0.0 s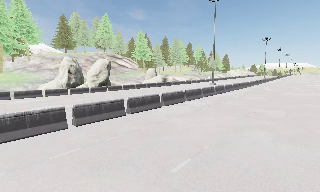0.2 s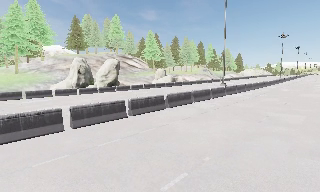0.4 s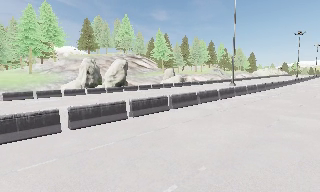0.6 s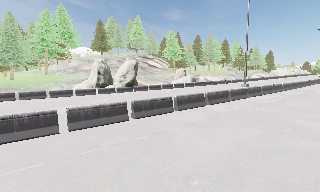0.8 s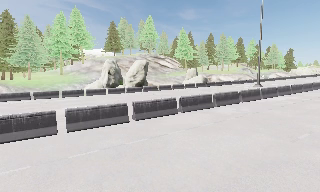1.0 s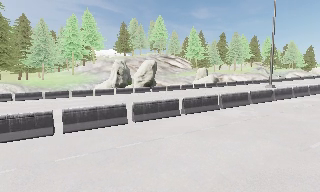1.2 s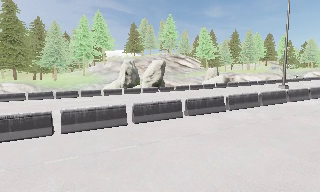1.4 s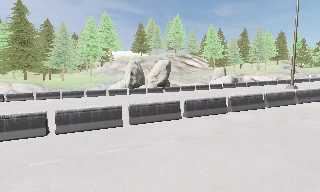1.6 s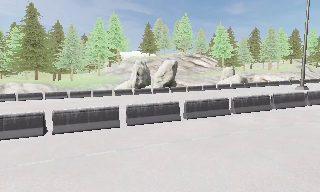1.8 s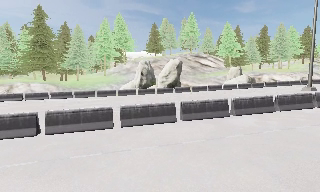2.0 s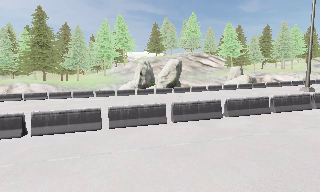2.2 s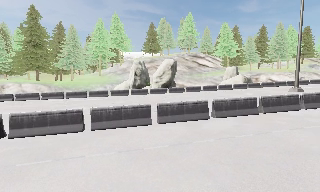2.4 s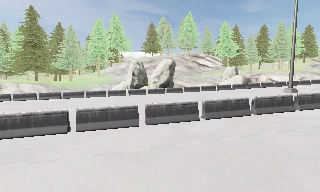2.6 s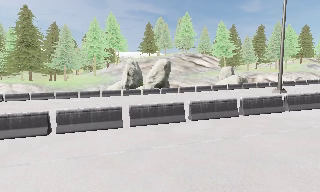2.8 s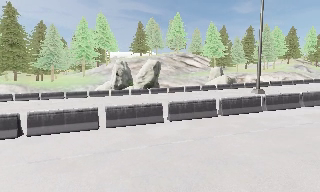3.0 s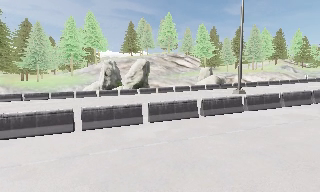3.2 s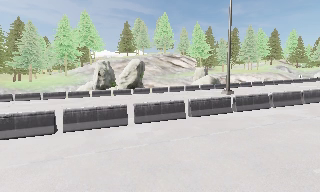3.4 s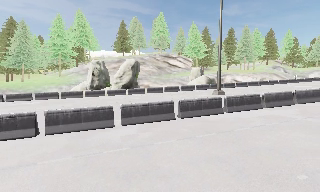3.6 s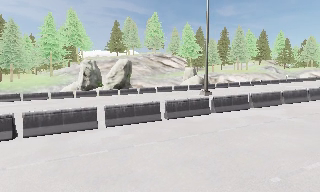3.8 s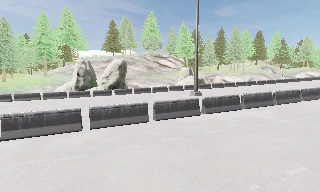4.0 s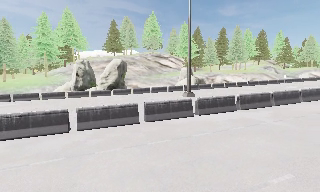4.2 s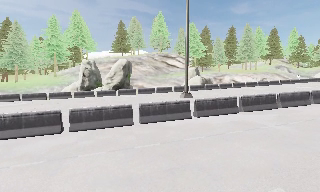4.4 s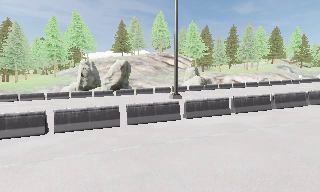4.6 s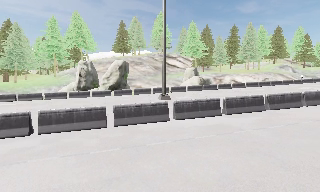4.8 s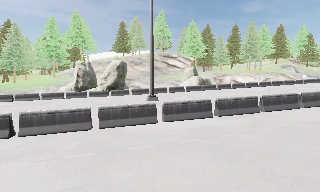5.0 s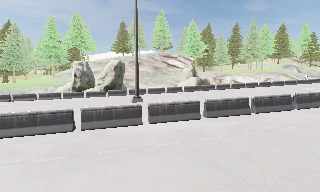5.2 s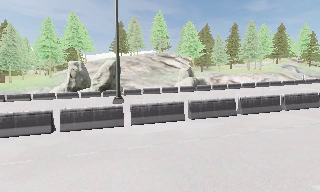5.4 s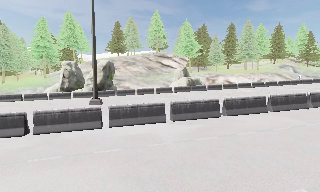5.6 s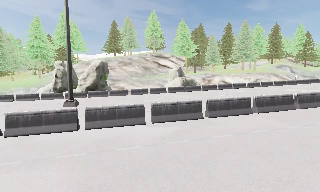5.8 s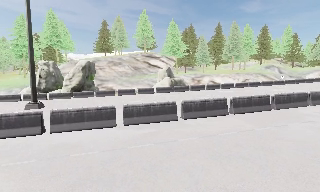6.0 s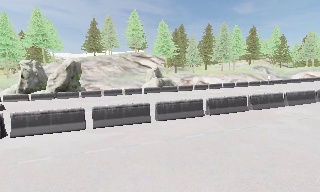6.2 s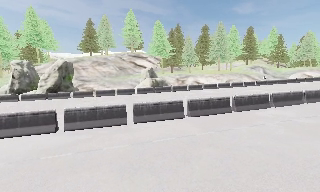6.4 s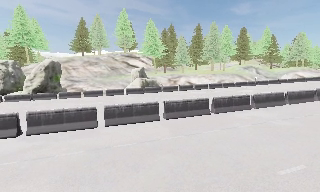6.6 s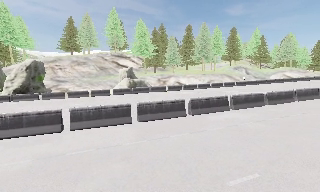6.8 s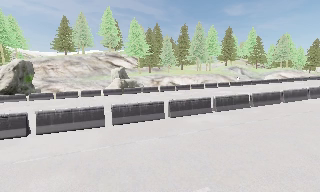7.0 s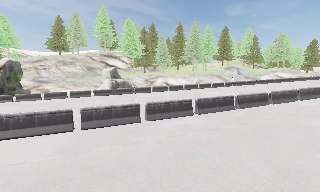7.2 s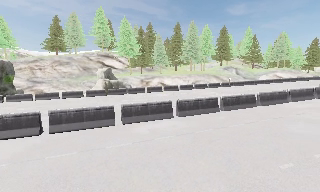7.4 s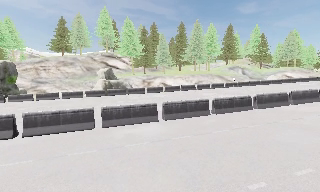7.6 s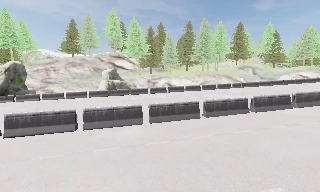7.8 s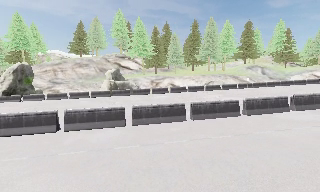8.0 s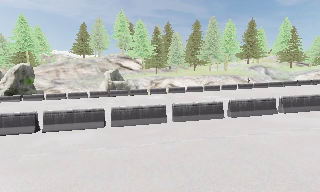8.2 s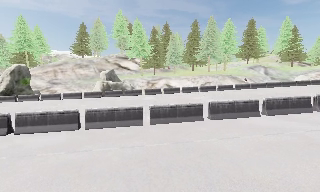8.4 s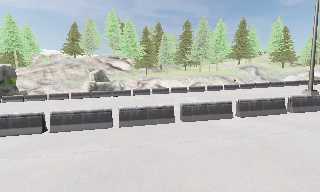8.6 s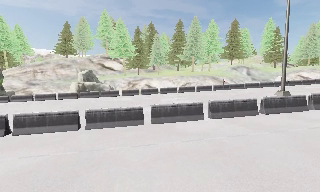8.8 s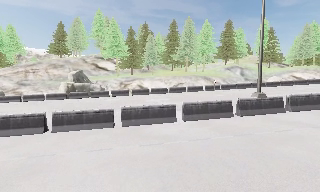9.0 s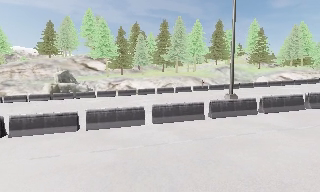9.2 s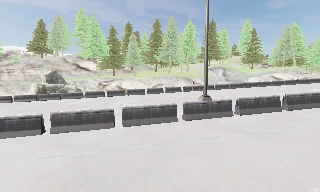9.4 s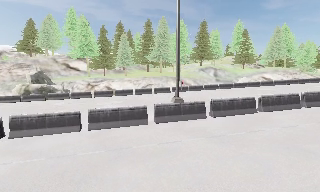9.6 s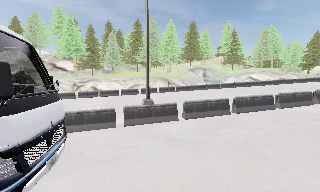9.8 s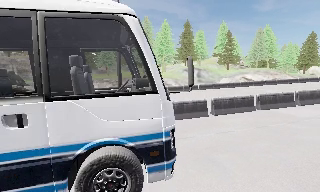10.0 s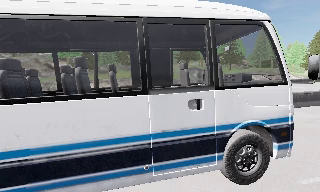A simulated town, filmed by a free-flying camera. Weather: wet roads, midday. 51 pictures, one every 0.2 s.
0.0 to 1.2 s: The camera pans to its left, which is counterclockwise from overhead, by about 25 degrees. It travels to its right and forward, about 4.5 m.
1.2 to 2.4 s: The camera pans to its left, which is counterclockwise from overhead, by about 10 degrees. It travels to its right, about 4.5 m, so close, fixed things drift to the left.
2.4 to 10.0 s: The camera travels to its right, about 50 m, so close, fixed things drift to the left. It gains speed.
The film runs forward here.
